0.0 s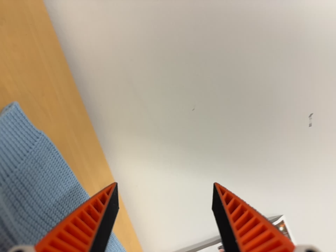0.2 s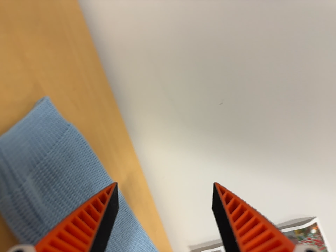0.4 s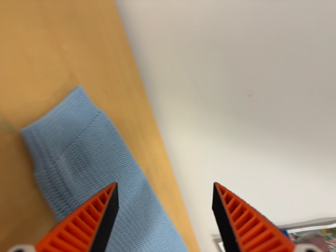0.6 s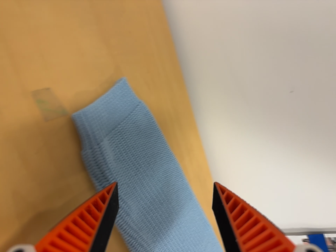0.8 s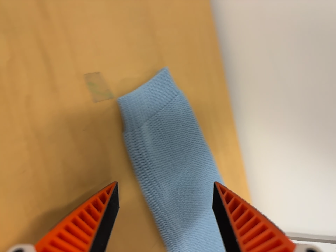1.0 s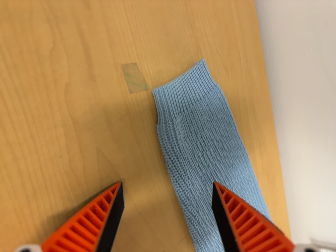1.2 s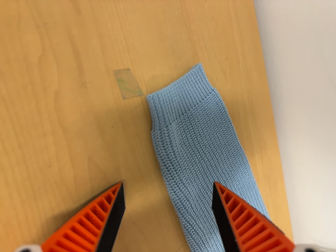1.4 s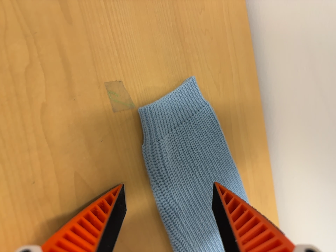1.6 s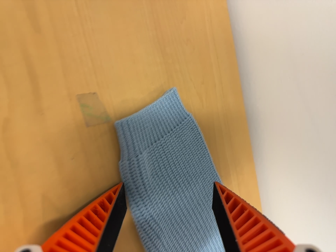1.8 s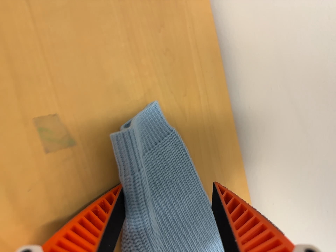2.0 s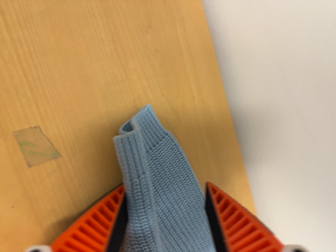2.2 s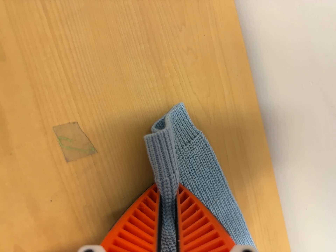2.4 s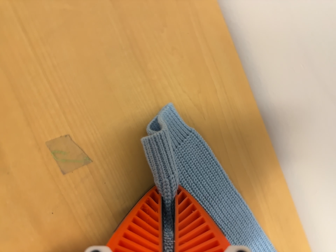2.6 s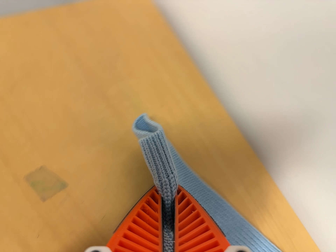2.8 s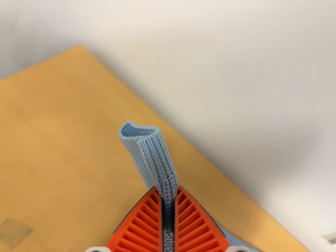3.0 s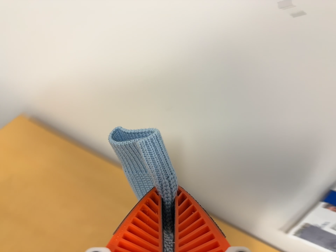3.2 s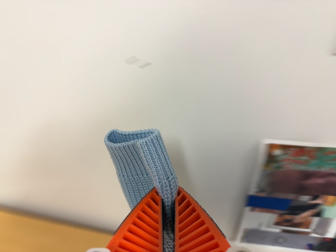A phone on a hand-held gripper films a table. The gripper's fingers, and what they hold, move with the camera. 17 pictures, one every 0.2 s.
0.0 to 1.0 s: The camera swings to its left by about 45 degrees, and the scene slides to the right. It rolls about its line of sight by about 15 degrees, and the scene rotates clockwise.
1.0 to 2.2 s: The camera travels forward, to its right and toward the top of its view, about 8 cm, so what stands in front looms larger.
2.2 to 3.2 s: The camera travels to its right and backward, about 34 cm, so close, fixed things drift to the left. Its aim tips toward the top of its view by about 20 degrees, and the scene shifts downward. It rolls about its line of sight by about 65 degrees, and the scene rotates counterclockwise.
The film runs forward here.
